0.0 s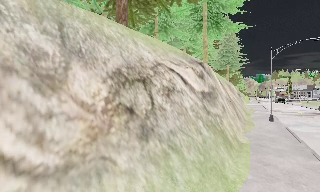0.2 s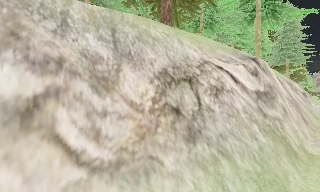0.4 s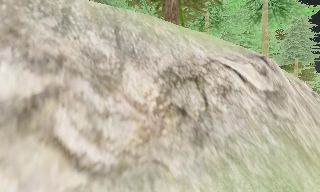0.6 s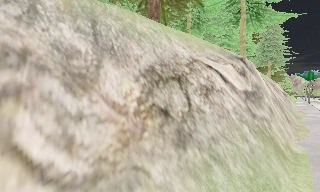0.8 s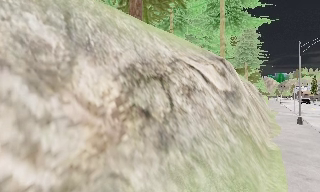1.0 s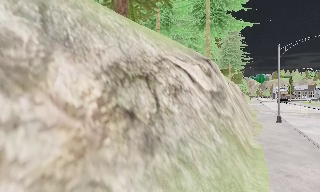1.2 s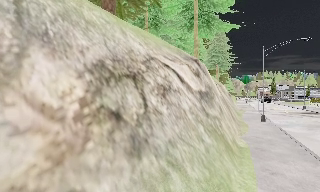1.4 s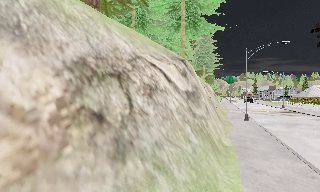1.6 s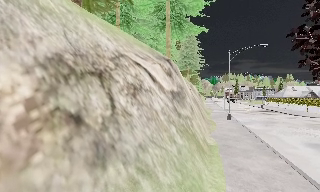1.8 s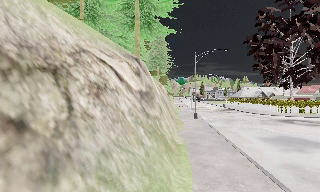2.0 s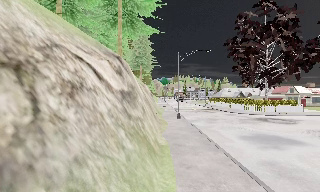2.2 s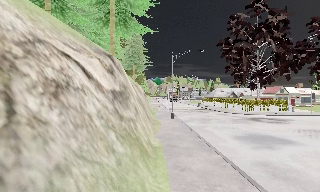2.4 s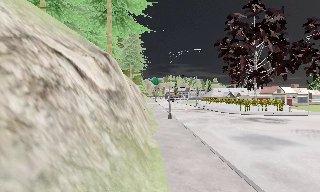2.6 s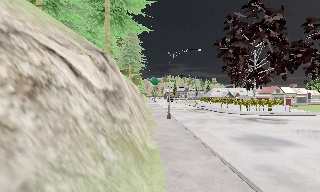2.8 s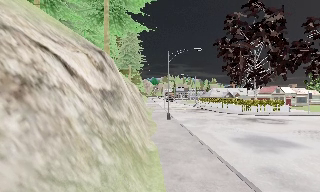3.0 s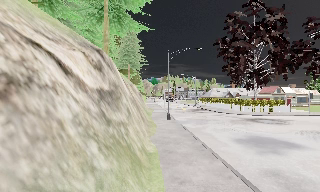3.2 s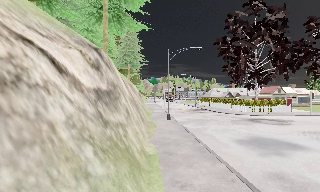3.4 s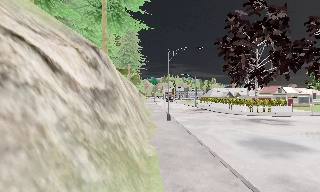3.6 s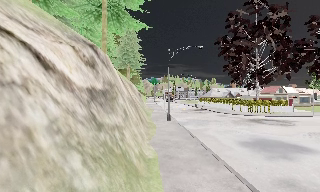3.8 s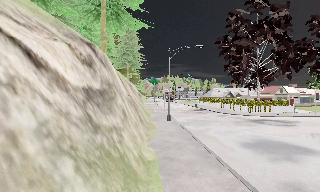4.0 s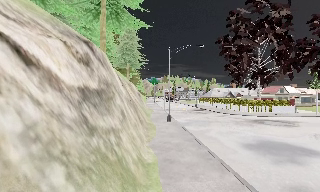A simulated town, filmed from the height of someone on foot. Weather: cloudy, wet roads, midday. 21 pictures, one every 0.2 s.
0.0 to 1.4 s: The camera travels forward, about 1 m, so what stands in front looms larger.
1.4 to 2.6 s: The camera pans to its right, which is clockwise from overhead, by about 25 degrees. It travels forward, about 1 m, so what stands in front looms larger.
2.6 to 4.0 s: The camera travels forward, about 1.5 m, so what stands in front looms larger.
The film runs forward here.
